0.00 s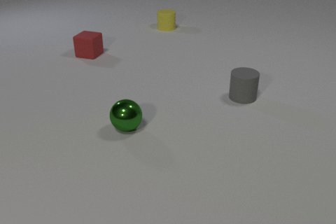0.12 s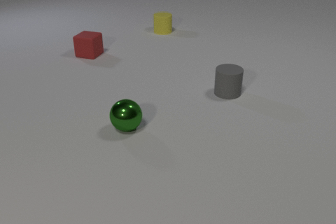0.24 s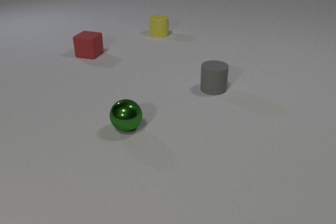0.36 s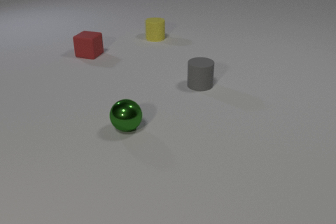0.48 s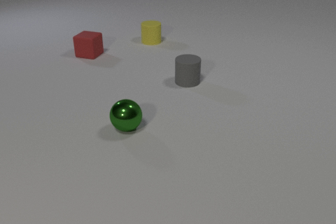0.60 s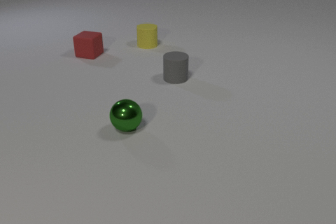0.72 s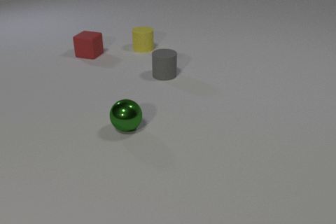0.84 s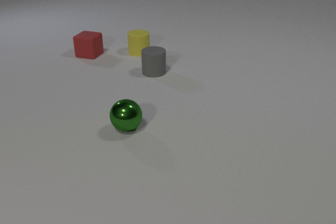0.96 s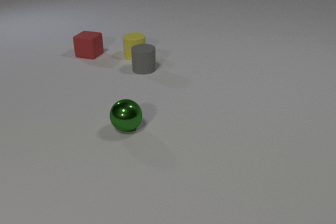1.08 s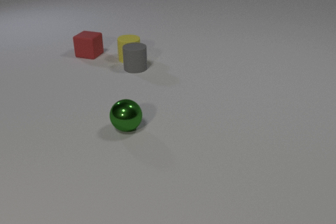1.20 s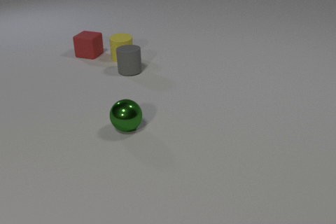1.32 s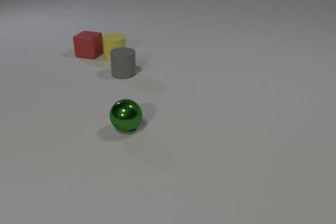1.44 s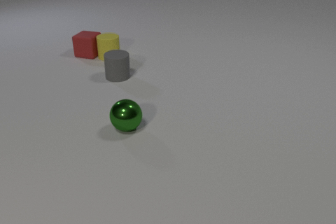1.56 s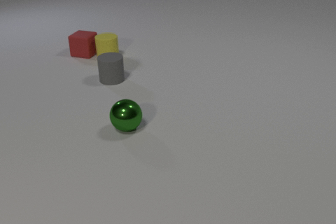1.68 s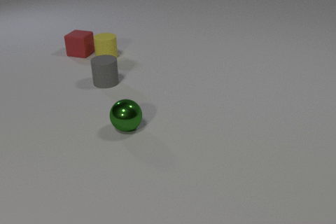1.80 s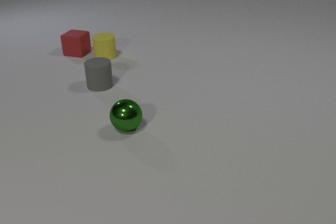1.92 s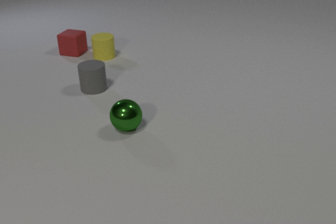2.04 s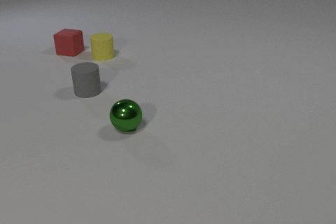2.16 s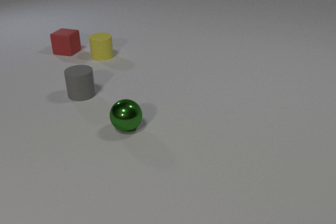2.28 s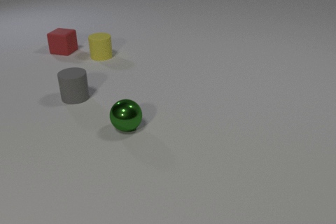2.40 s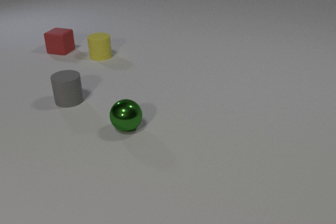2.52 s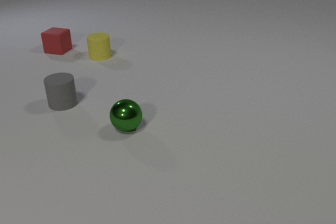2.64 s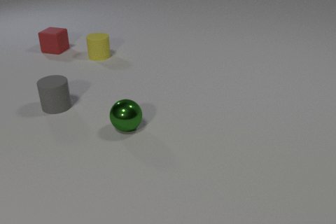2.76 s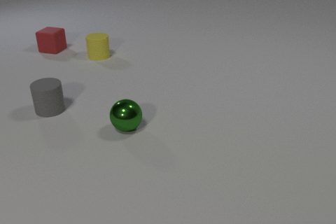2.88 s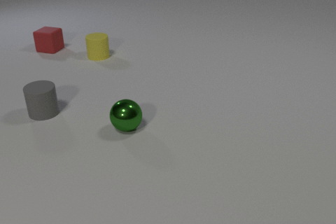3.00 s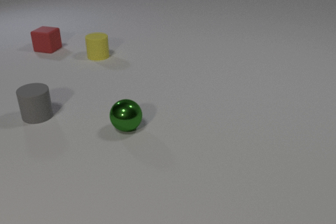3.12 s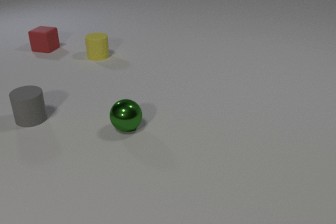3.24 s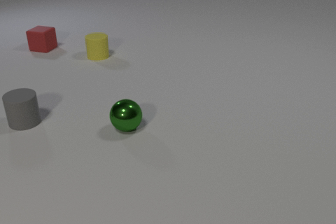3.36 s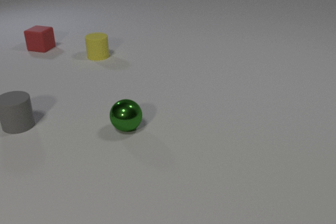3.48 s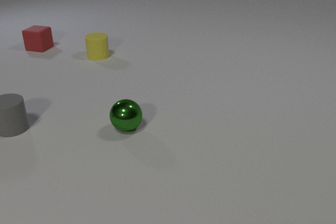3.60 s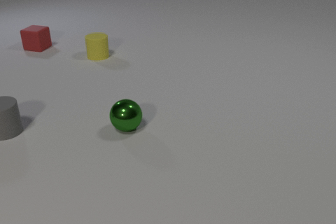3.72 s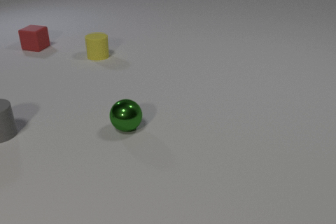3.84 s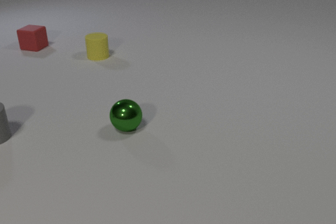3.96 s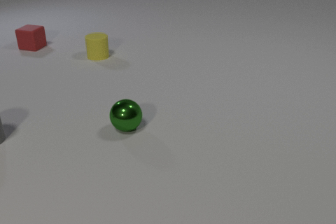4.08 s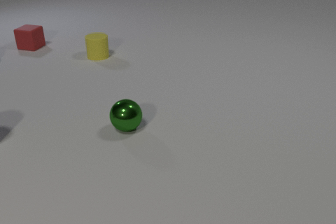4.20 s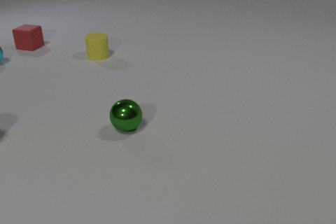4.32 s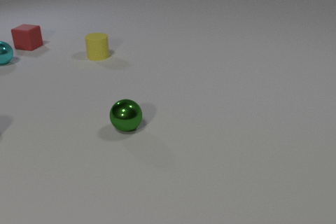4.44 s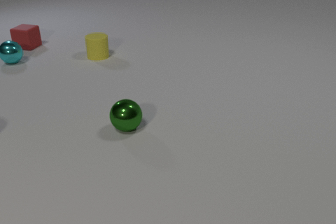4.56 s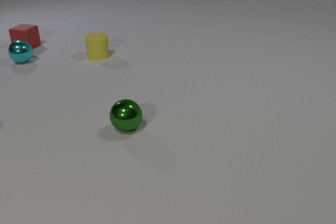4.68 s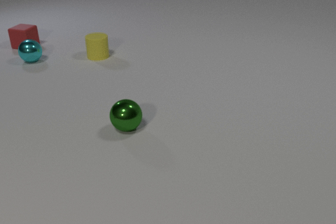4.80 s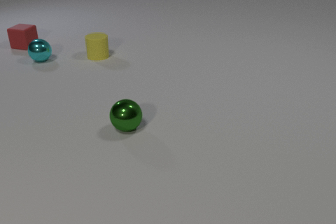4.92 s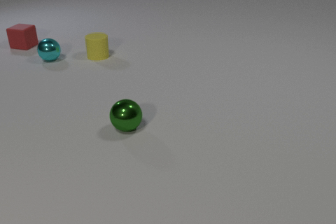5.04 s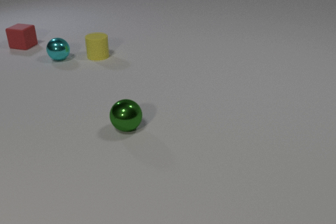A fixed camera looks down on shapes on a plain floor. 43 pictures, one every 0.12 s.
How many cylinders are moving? 2.
Are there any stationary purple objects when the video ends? no.
How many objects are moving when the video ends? 2.
0.00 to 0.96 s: The yellow rubber cylinder slides toward the camera. The gray rubber cylinder slides to the left and away from the camera.
0.96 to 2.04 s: The yellow rubber cylinder slides to the left. The gray rubber cylinder slides to the left and toward the camera. The red rubber cube slides to the left and away from the camera. The yellow rubber cylinder and the gray rubber cylinder collide. The yellow rubber cylinder and the red rubber cube collide.
2.04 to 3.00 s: The yellow rubber cylinder slides to the left. The gray rubber cylinder slides to the left and toward the camera. The red rubber cube slides to the left and away from the camera.
3.00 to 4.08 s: The gray rubber cylinder slides to the left and toward the camera, leaves at the left edge. The red rubber cube slides to the left and away from the camera.
4.08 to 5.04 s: The red rubber cube slides to the left and away from the camera. The cyan metal sphere comes in at the left edge, rolls to the right.
